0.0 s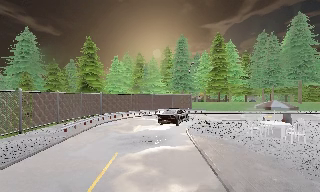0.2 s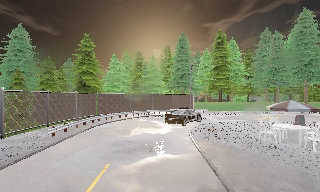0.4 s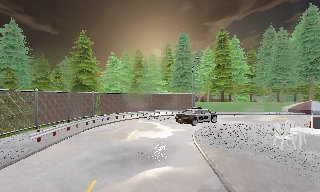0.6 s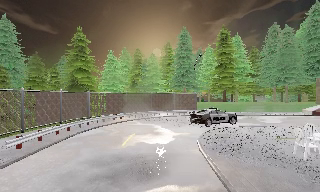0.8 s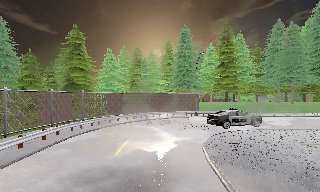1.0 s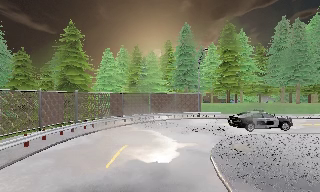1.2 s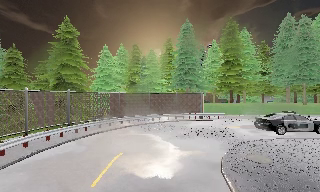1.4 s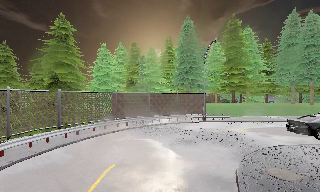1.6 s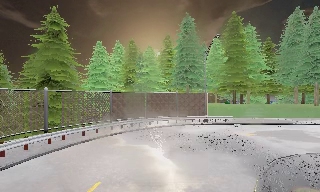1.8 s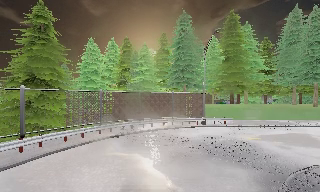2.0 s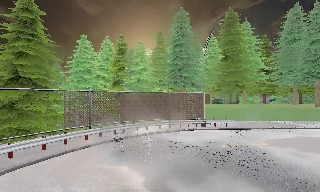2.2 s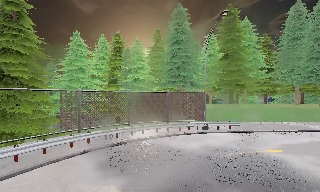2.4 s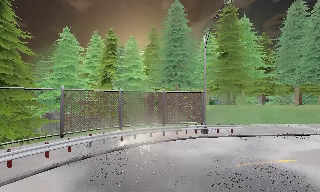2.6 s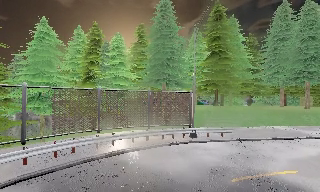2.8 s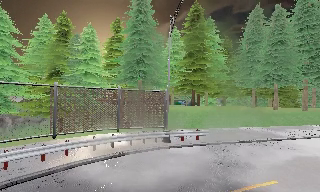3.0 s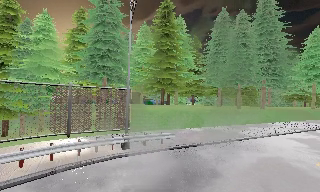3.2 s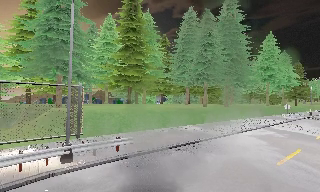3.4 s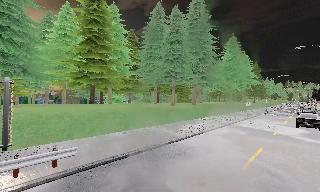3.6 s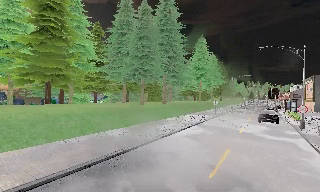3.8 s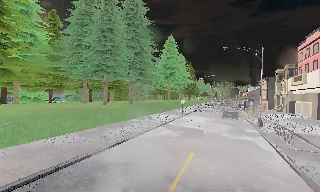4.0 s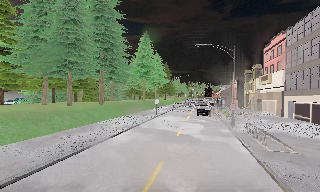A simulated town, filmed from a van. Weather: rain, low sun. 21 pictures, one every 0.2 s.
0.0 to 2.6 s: The camera travels forward, about 17 m, so what stands in front looms larger.
2.6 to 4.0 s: The scene slides to the left, as the camera pans about 65 degrees to its right. It travels forward and to its right, about 10 m.
The film runs forward here.
